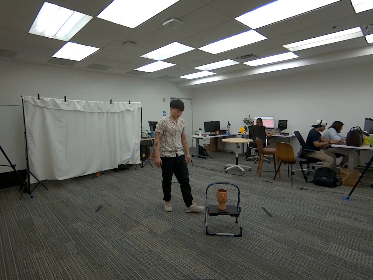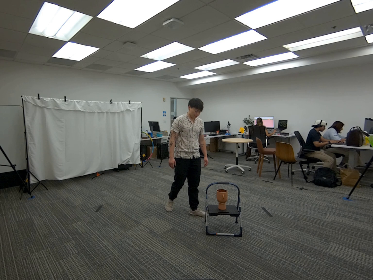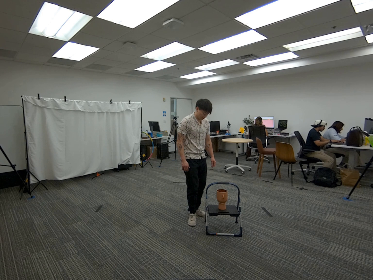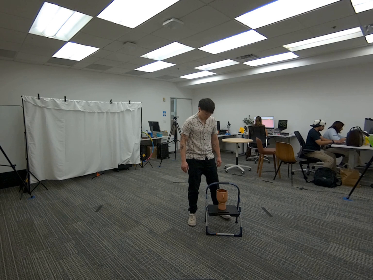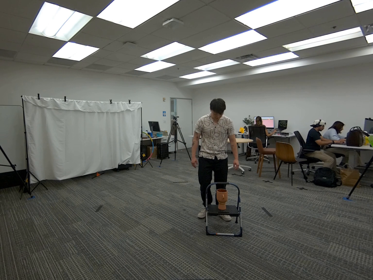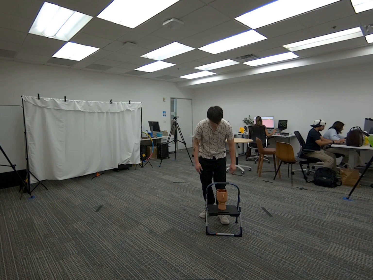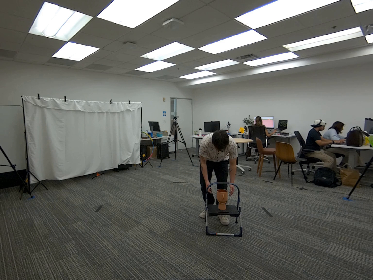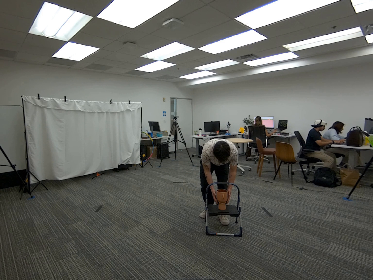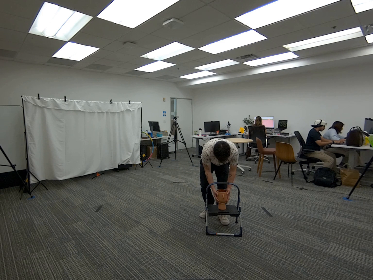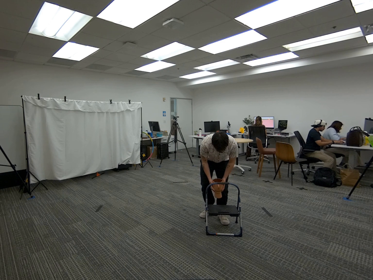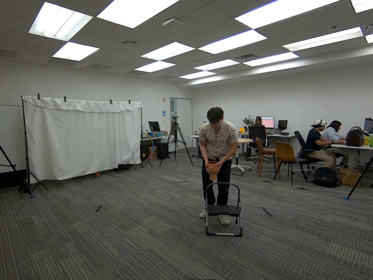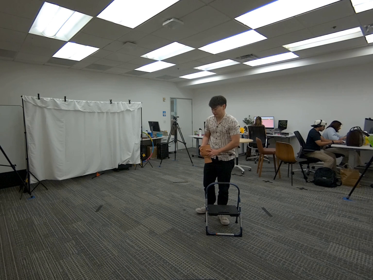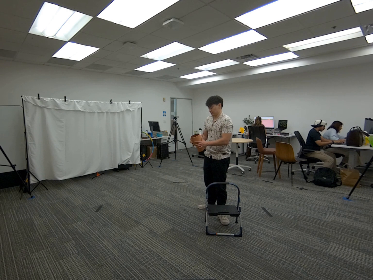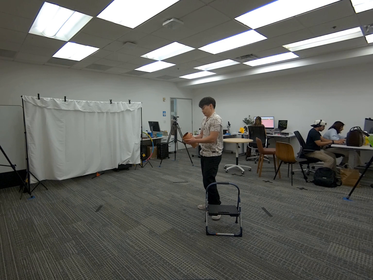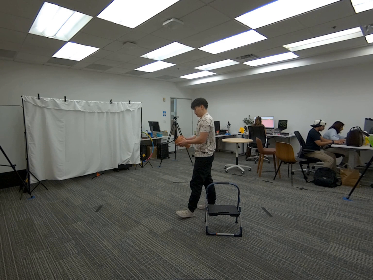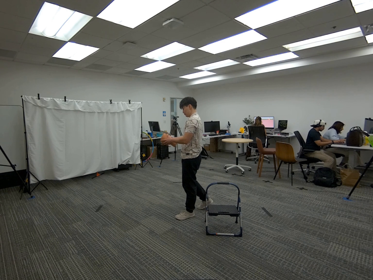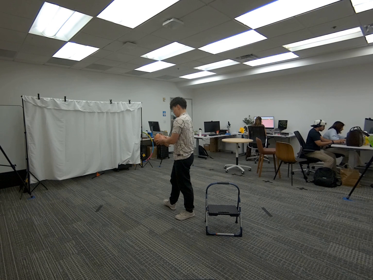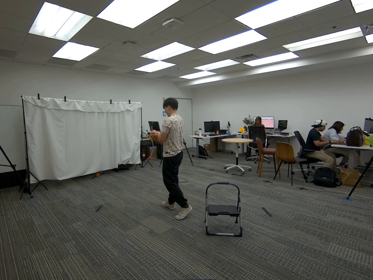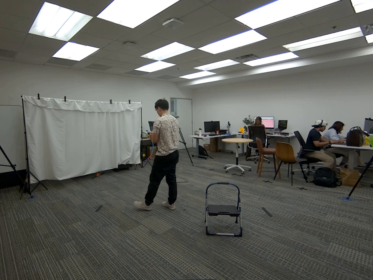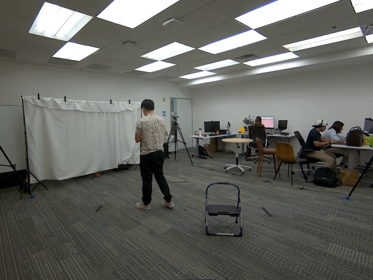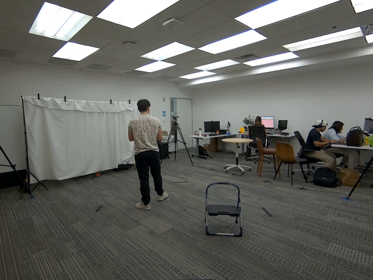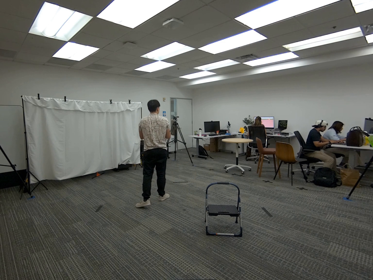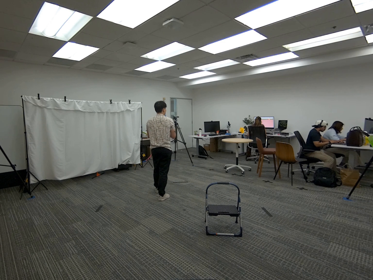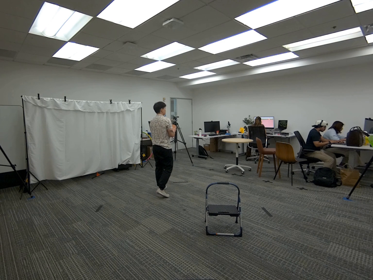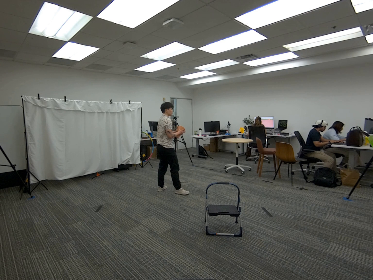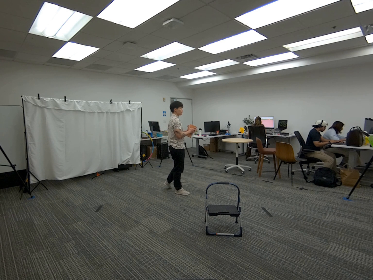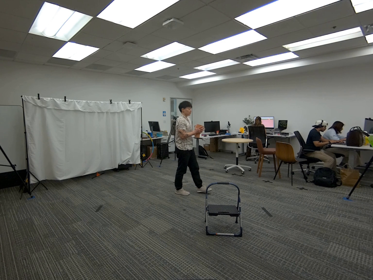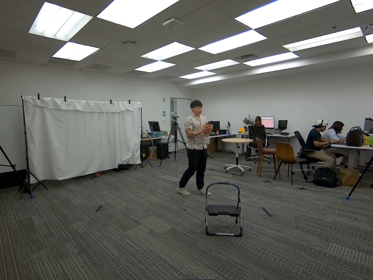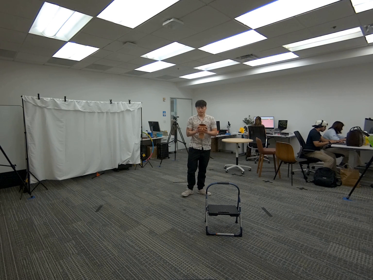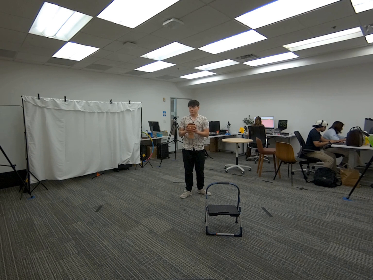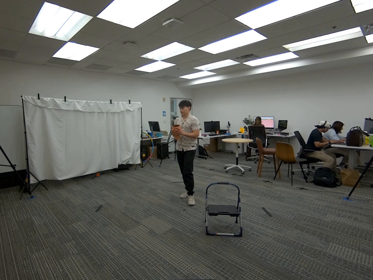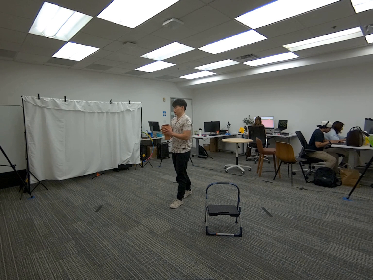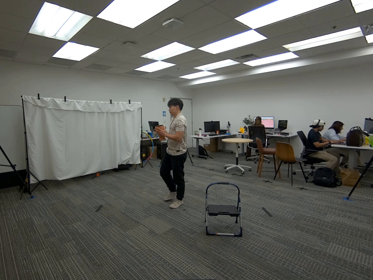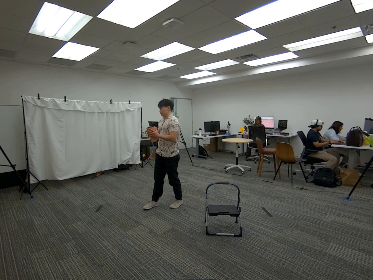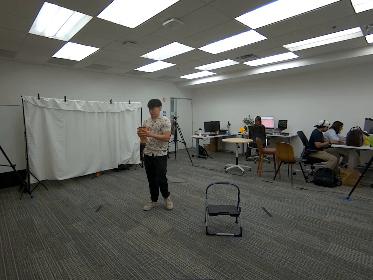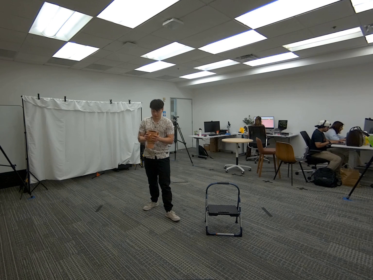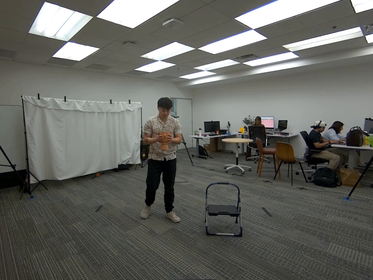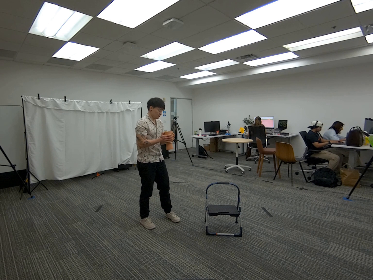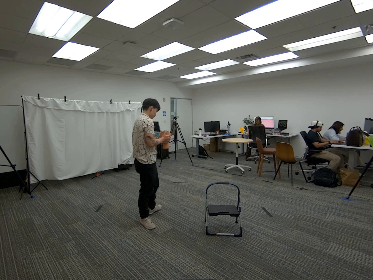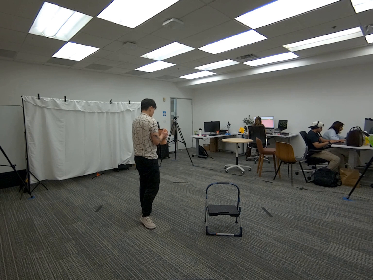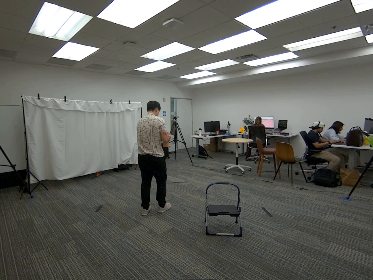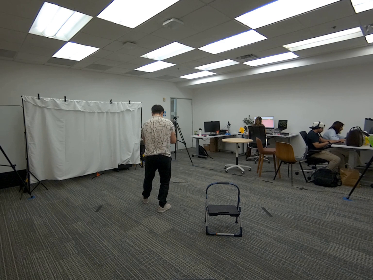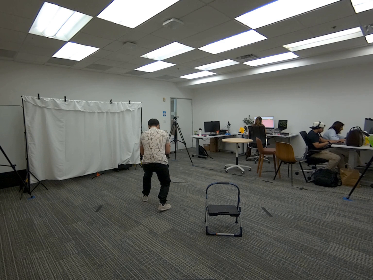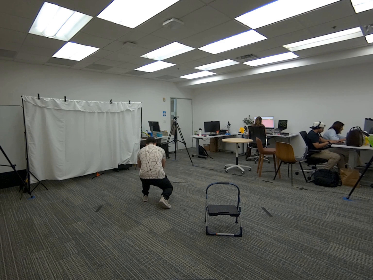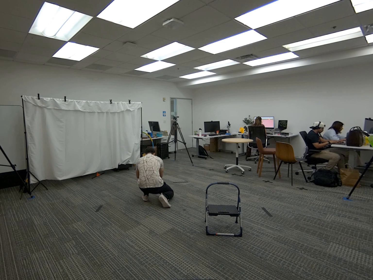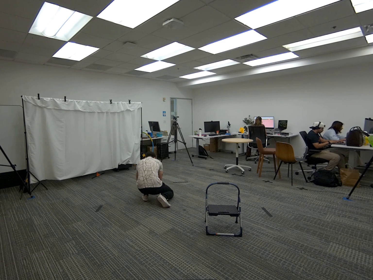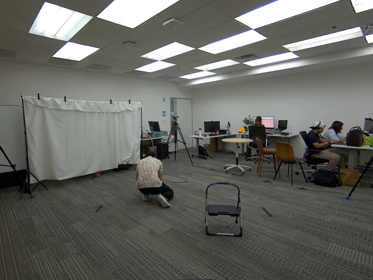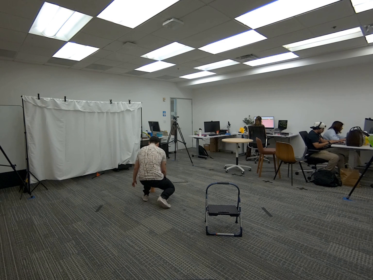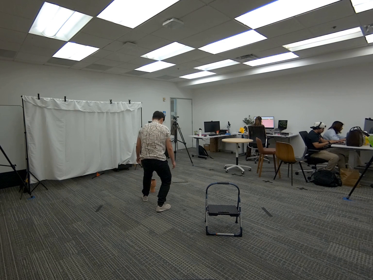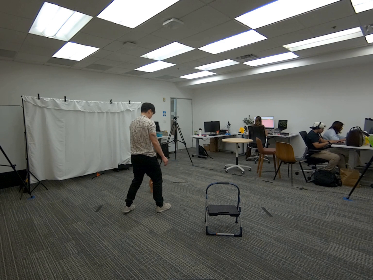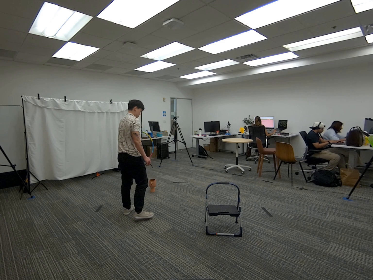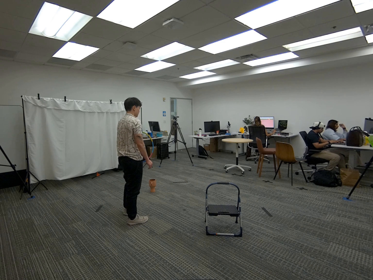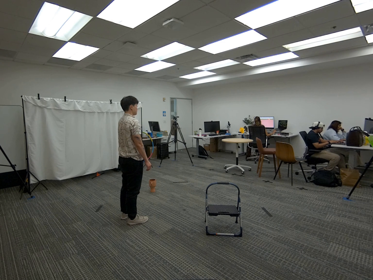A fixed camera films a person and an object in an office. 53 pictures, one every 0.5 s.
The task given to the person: Walk over to the ceramic vase on the step ladder and using both hands pick up the ceramic vase. Walk within the bounding area and place the ceramic vase on the ground.
